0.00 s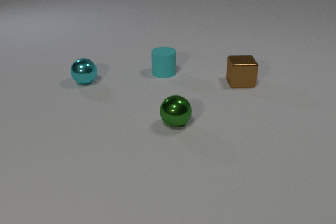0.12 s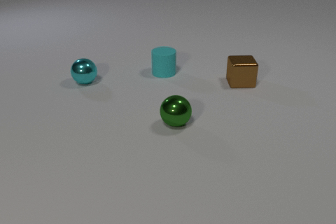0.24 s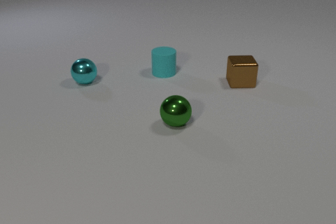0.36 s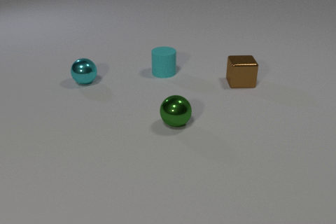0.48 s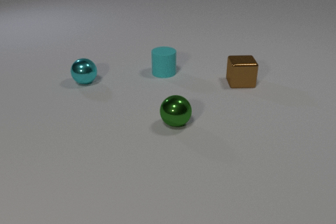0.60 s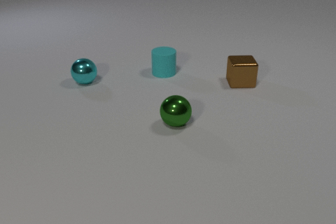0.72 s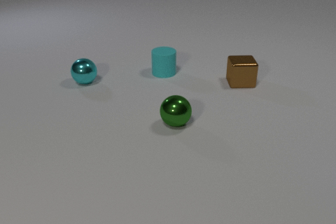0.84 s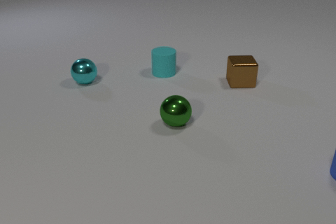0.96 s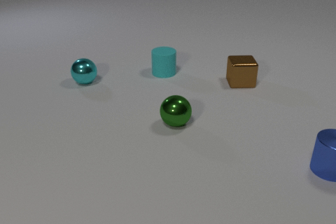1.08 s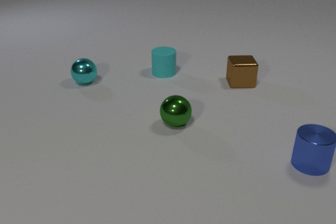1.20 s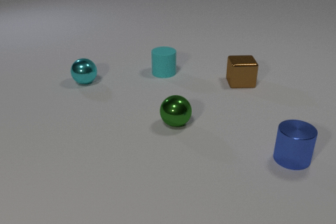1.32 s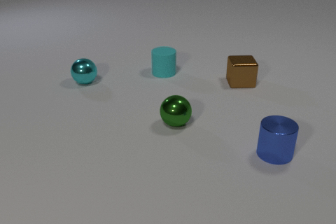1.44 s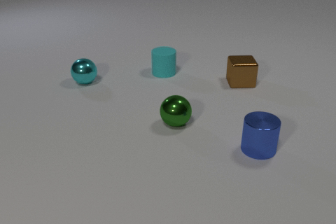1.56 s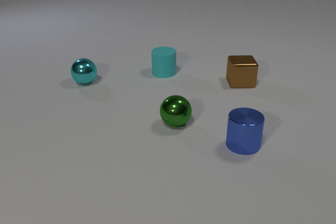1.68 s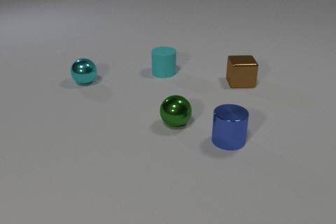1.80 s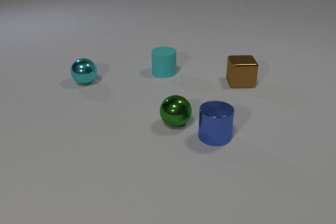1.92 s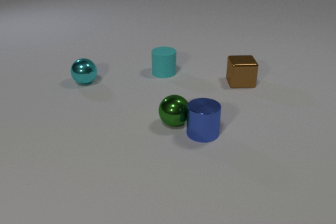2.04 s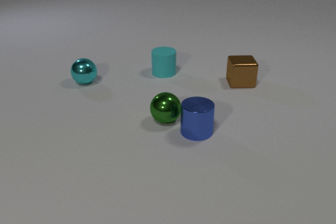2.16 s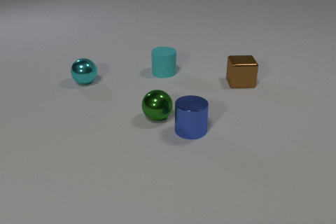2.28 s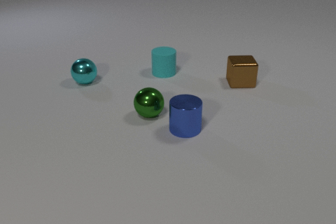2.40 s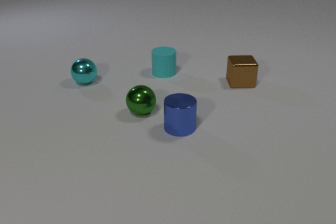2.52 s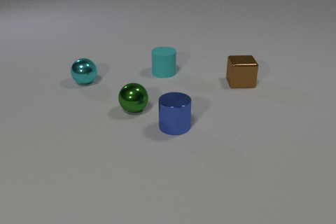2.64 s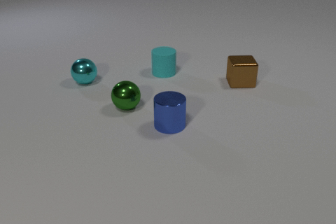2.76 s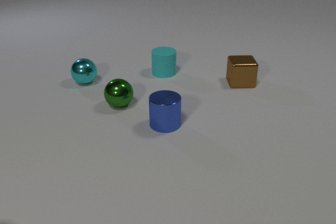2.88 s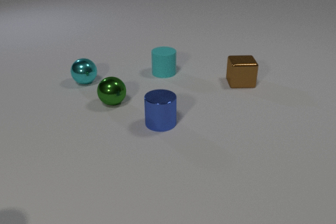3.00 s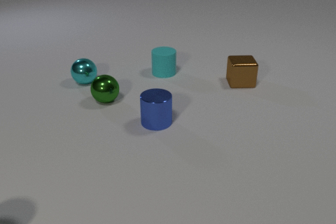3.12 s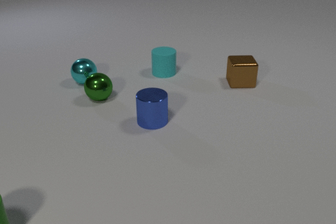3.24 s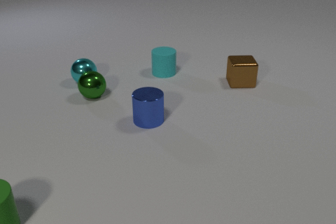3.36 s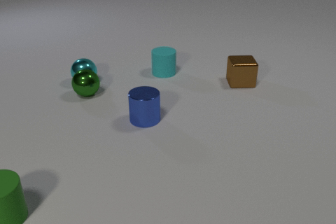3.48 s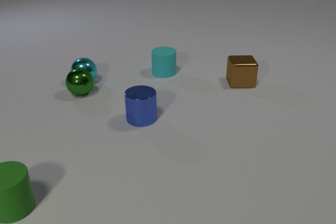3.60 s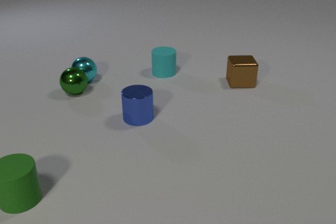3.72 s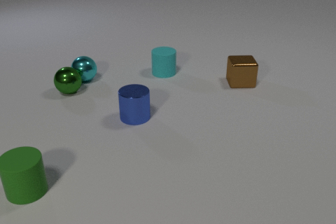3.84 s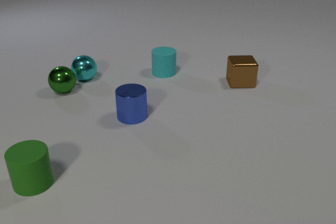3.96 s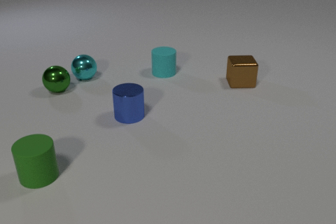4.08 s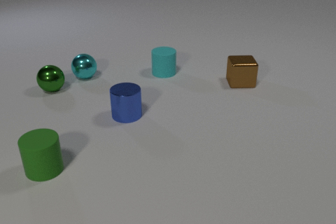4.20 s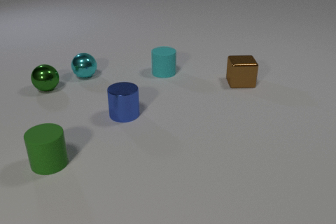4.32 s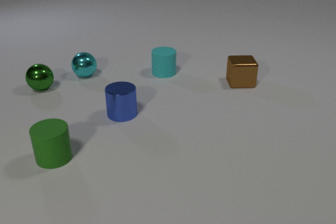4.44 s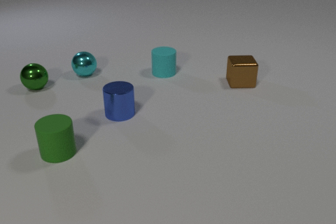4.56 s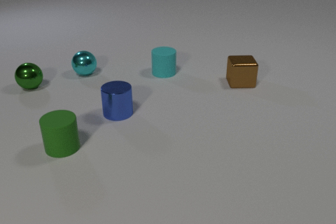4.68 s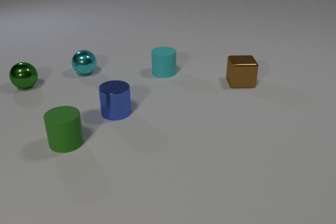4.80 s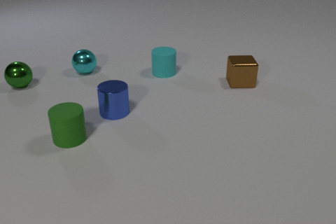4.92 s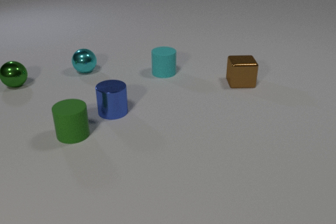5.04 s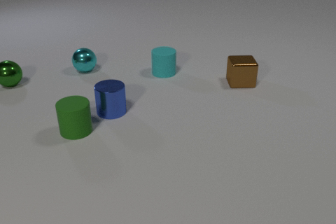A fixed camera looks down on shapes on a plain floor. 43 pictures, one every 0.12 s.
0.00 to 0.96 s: The blue metal cylinder comes in at the right edge, slides to the left.
0.96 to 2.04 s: The blue metal cylinder slides to the left. The green metal sphere rolls to the left. The blue metal cylinder and the green metal sphere collide.
2.04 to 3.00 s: The blue metal cylinder slides to the left and away from the camera. The green metal sphere rolls to the left and away from the camera.
3.00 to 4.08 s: The blue metal cylinder slides to the left and away from the camera. The green metal sphere rolls to the left and away from the camera. The green rubber cylinder comes in at the left edge, slides away from the camera and to the right. The cyan metal sphere rolls away from the camera. The green metal sphere and the cyan metal sphere collide.
4.08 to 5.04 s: The blue metal cylinder slides to the left and away from the camera. The green metal sphere rolls to the left and away from the camera. The green rubber cylinder slides away from the camera and to the right. The cyan metal sphere rolls away from the camera.
How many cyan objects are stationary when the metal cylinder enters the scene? 2.
How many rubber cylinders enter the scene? 1.
What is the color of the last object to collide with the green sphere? cyan.
